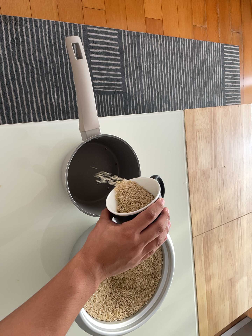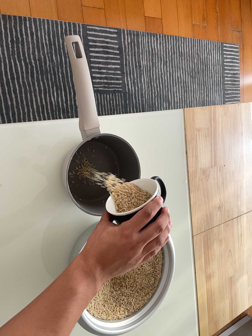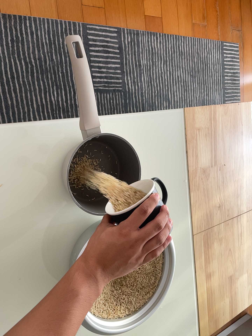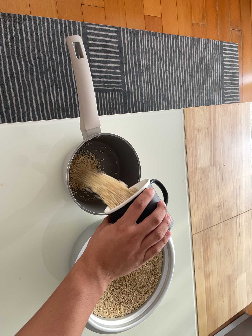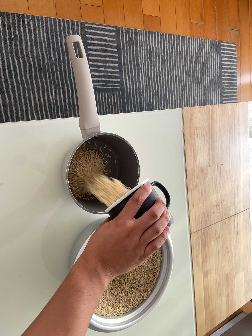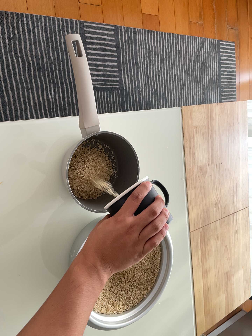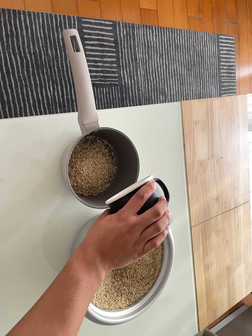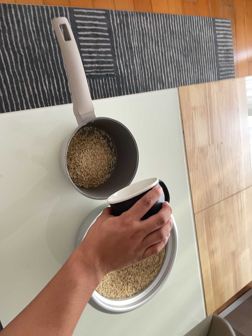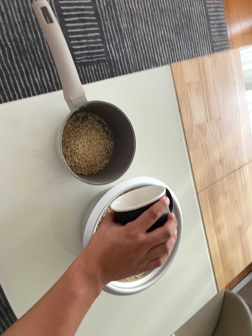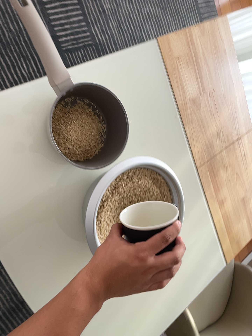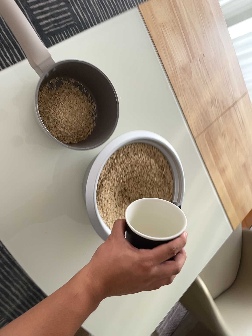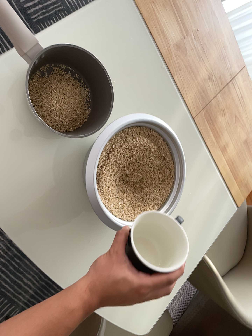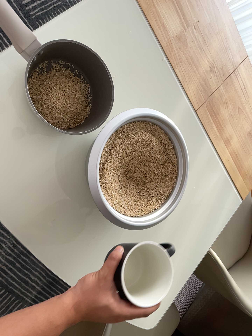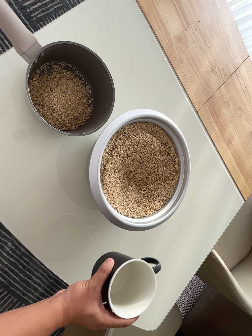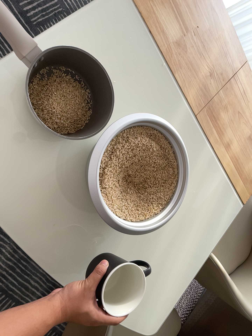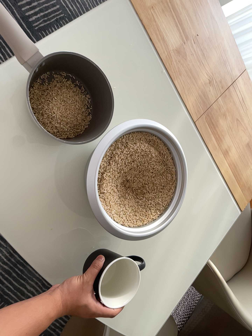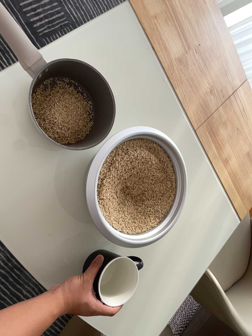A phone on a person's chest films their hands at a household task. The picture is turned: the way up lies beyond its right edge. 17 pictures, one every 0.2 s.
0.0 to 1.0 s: The camera keeps its place and its aim.
1.0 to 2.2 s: The camera's aim tips toward the bottom of its view by about 15 degrees, and the scene shifts upward. It rolls about its line of sight by about 25 degrees, and the scene rotates counterclockwise.
2.2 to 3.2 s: The camera shifts only a little, or ends up much as it began.
The film runs forward here.
